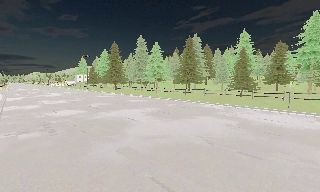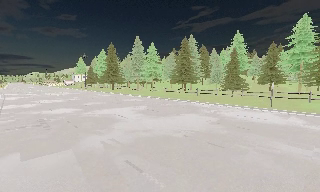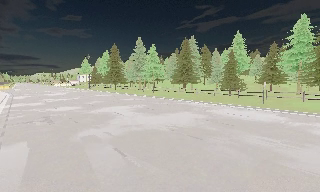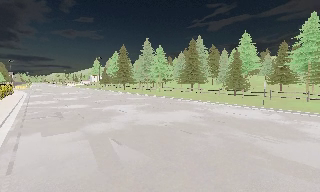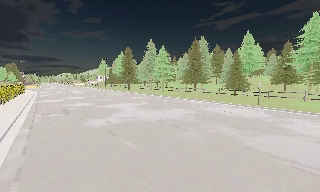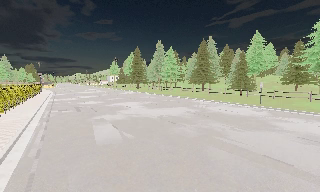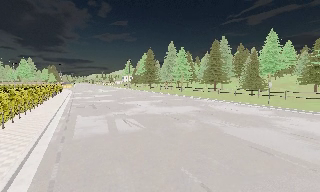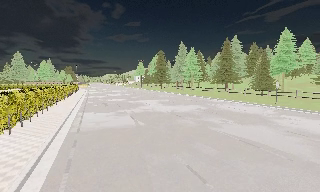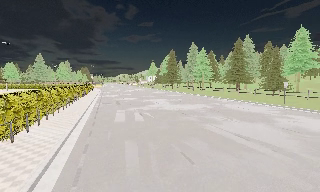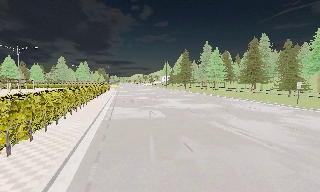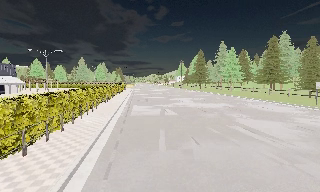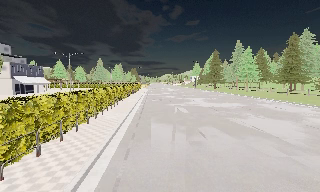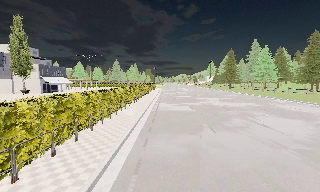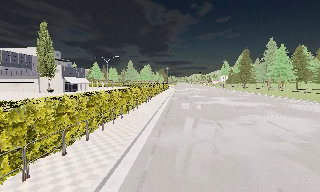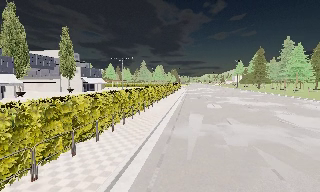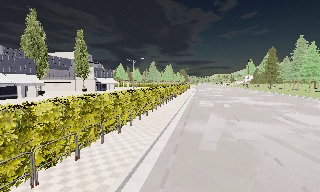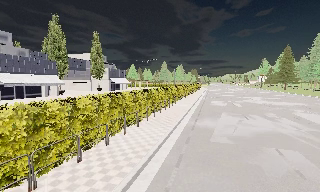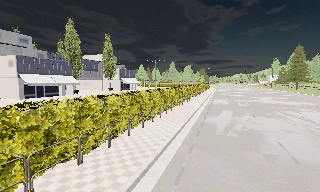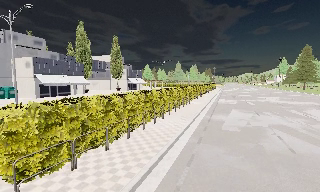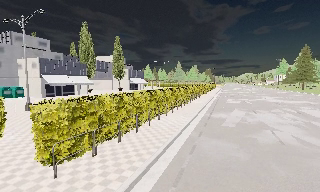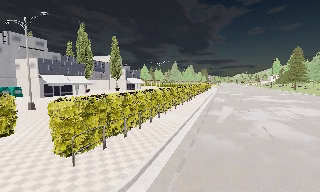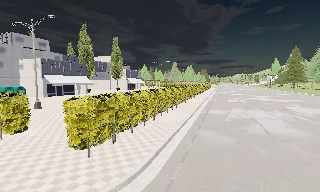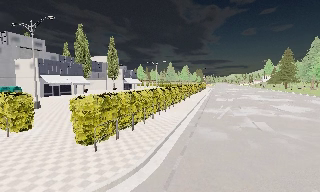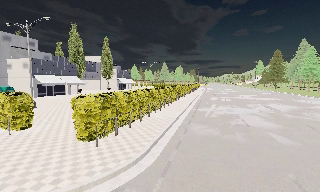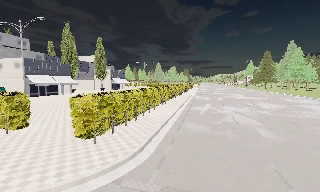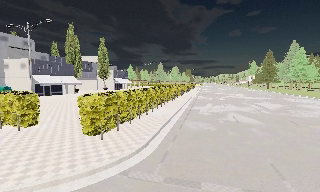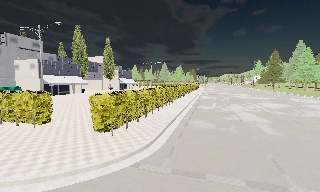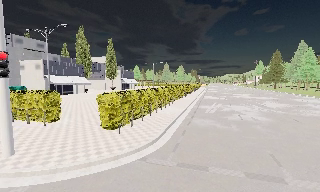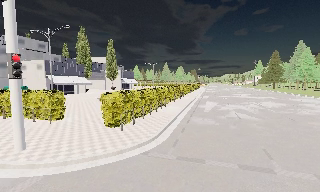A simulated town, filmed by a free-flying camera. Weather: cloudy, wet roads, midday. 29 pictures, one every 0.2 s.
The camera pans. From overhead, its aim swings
counterclockwise.
The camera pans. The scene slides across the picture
to the right.
0.0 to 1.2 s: The camera pans to its left, which is counterclockwise from overhead, by about 15 degrees. It travels backward and to its right, about 8 m, so what stands in front gets smaller.
1.2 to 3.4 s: The scene slides to the right, as the camera pans about 50 degrees to its left. It travels backward, about 11 m.
3.4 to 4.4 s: The camera travels backward, about 3.5 m, so what stands in front gets smaller. It loses speed.
4.4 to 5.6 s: The camera travels backward, about 2.5 m, so what stands in front gets smaller.
The film runs backward here.
